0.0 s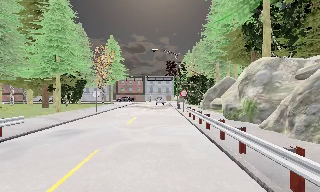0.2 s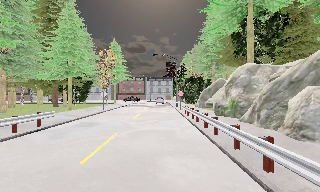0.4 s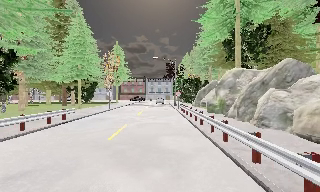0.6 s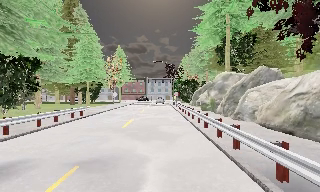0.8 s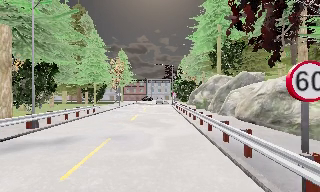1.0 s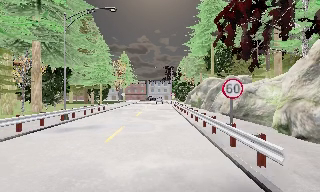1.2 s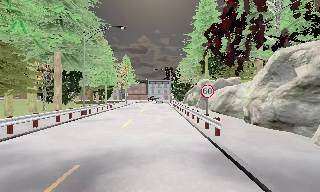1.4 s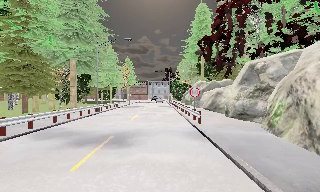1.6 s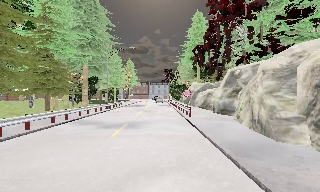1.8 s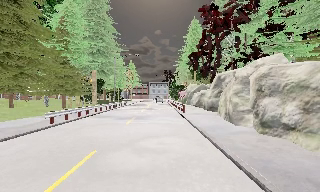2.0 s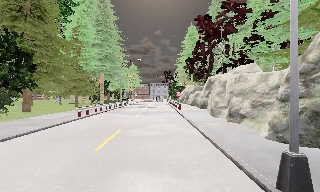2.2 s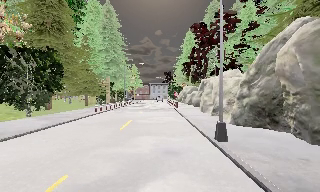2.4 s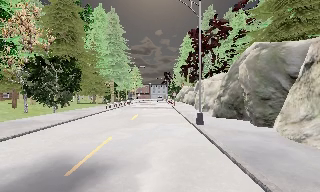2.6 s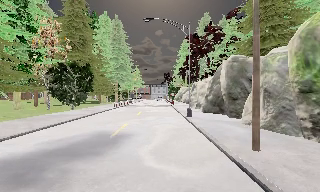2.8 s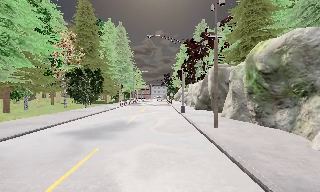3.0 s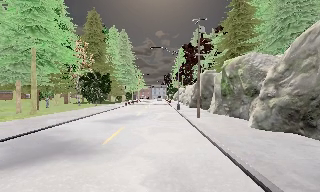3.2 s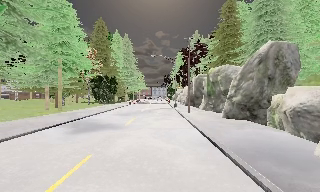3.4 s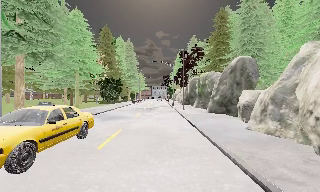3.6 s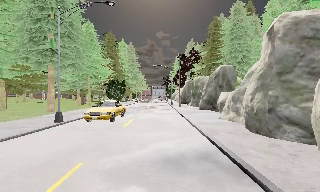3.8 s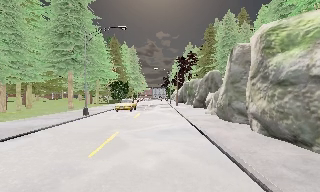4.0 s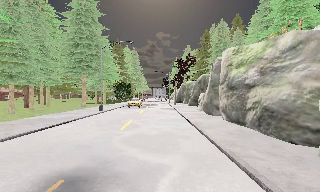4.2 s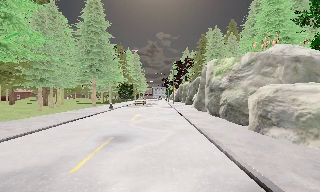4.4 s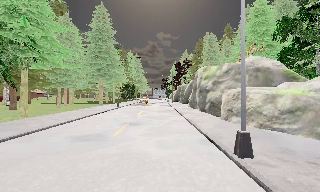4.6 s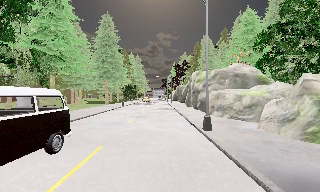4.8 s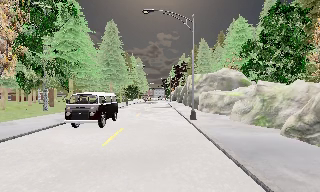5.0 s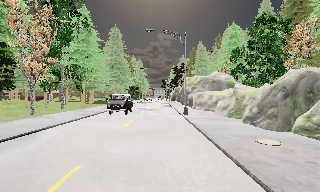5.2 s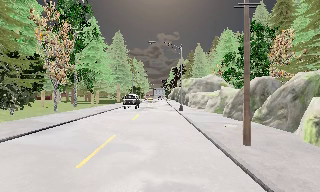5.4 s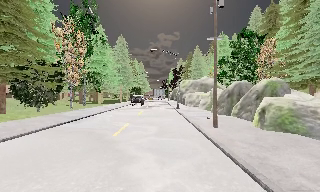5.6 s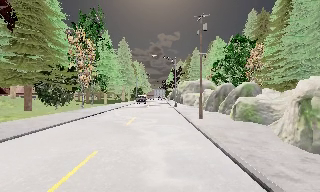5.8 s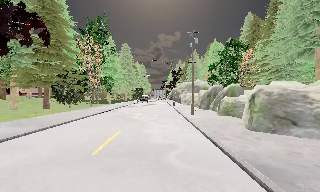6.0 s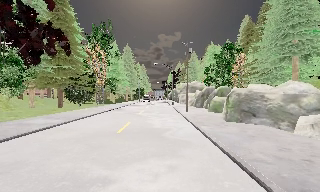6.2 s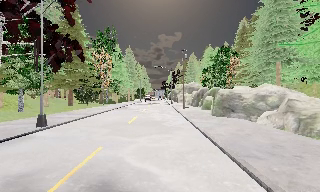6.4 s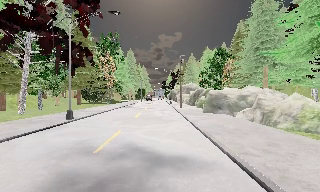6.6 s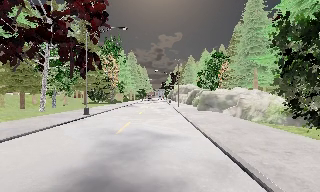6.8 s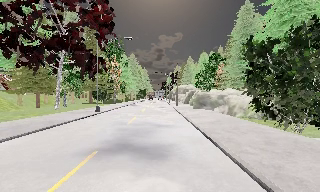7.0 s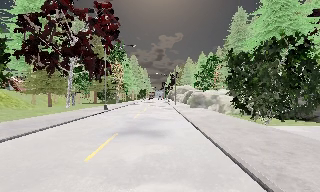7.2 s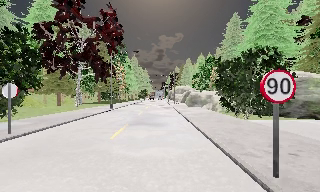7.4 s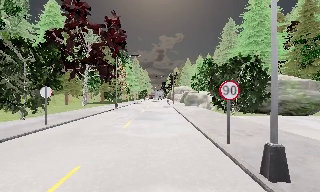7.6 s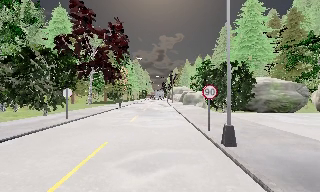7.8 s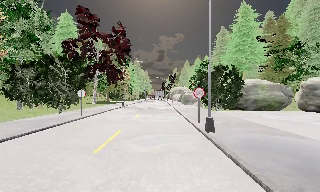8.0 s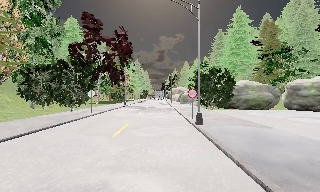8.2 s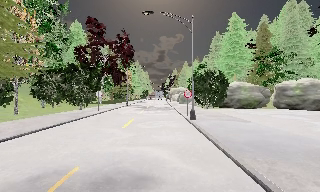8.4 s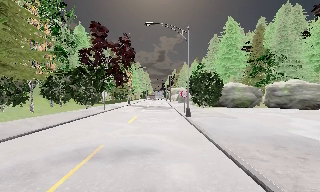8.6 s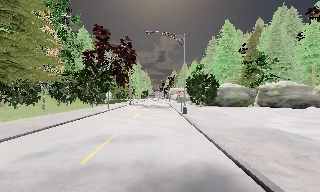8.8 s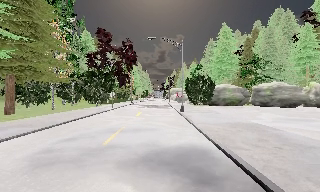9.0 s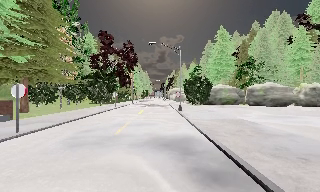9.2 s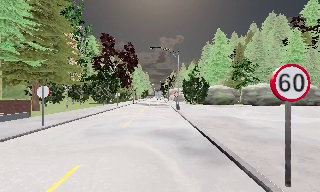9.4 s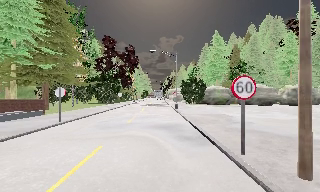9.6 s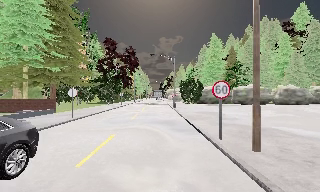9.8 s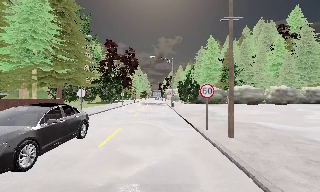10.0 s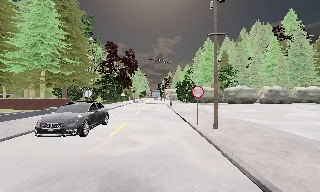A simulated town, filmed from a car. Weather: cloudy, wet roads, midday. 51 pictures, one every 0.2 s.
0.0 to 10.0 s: The camera travels backward, about 135 m, so what stands in front gets smaller. It loses speed.
The film runs backward here.
